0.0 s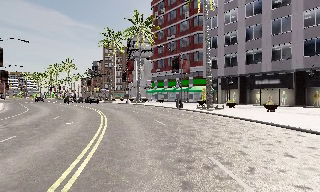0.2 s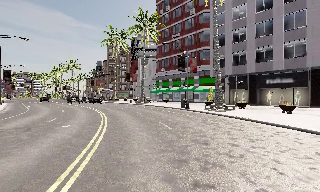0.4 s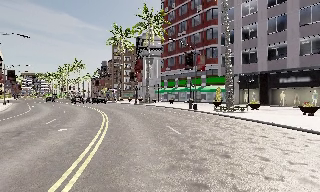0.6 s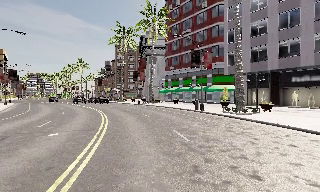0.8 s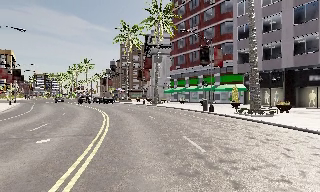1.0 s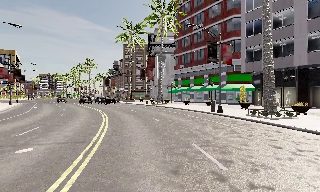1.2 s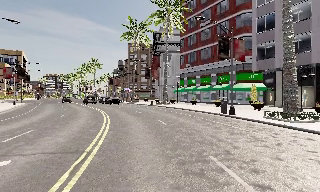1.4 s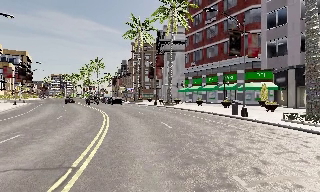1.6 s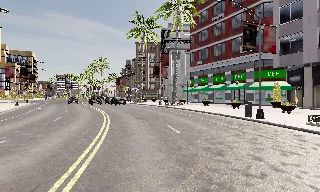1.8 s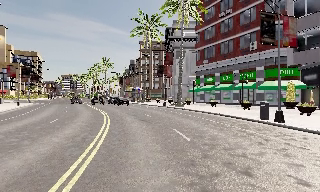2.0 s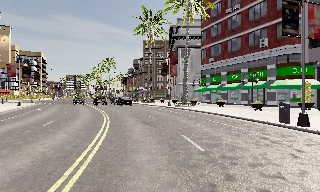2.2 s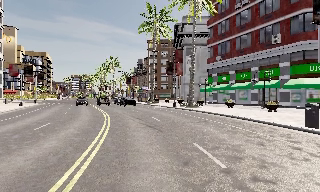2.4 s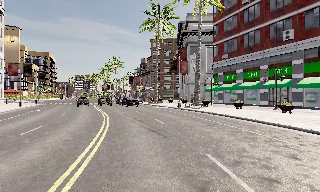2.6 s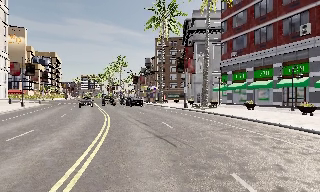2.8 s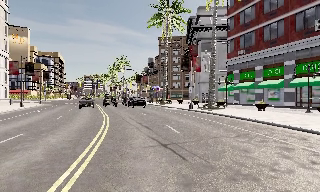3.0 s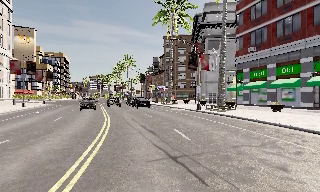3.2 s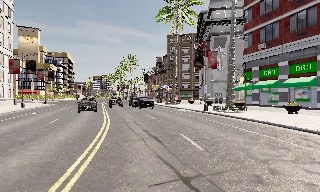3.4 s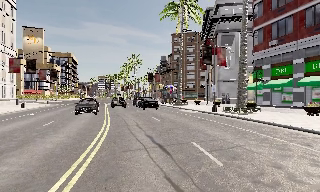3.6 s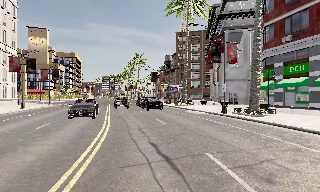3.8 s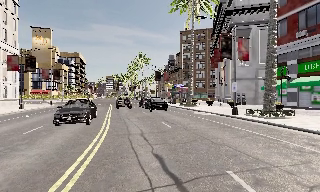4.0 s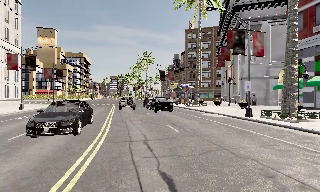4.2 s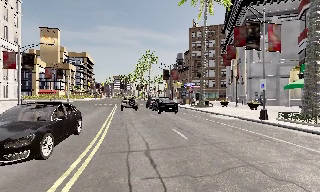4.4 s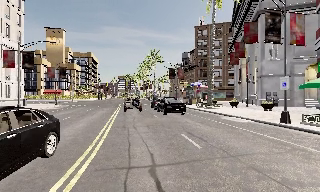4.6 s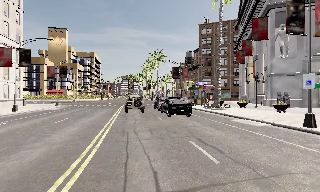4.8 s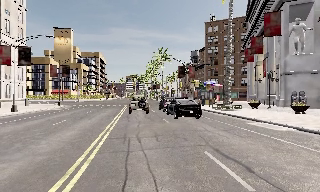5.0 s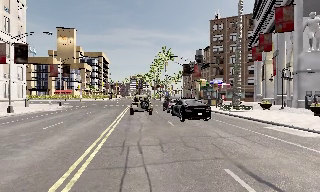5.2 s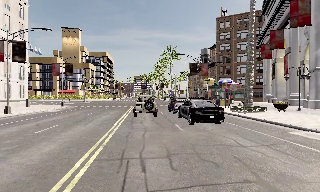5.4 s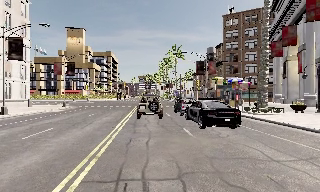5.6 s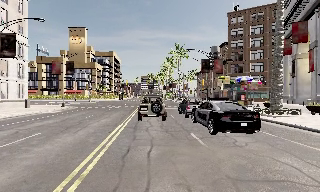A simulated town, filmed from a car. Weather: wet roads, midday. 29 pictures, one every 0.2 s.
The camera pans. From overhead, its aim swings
counterclockwise.
The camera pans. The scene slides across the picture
to the right.
0.0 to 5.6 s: The camera swings to its left by about 40 degrees, and the scene slides to the right. It travels forward, about 30 m.
The film runs forward here.
